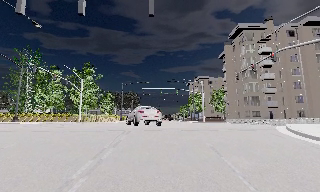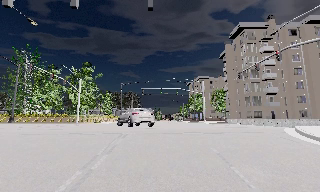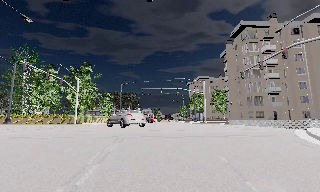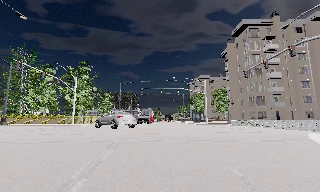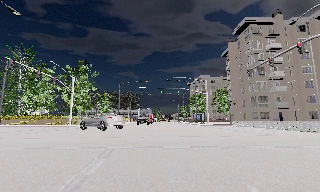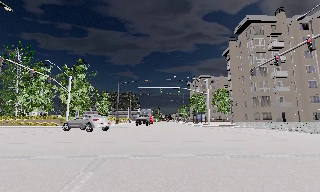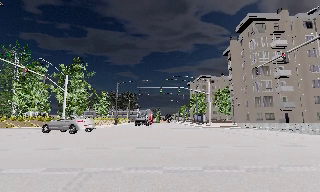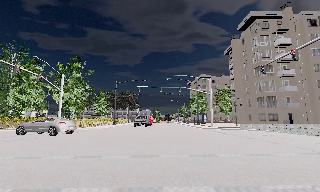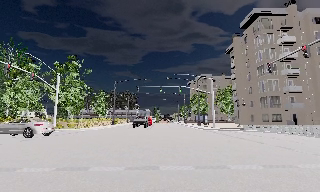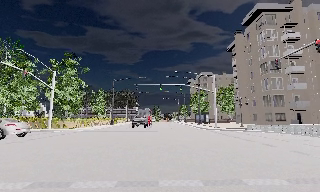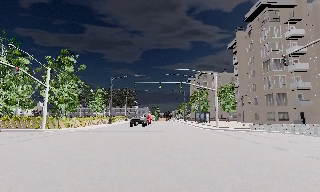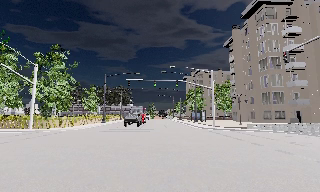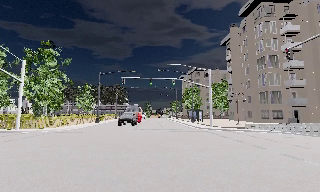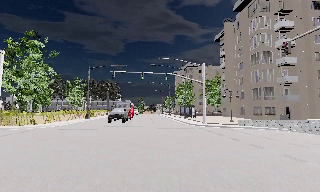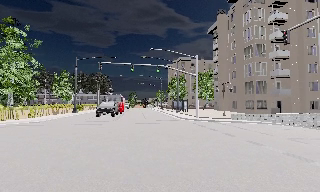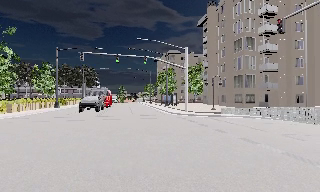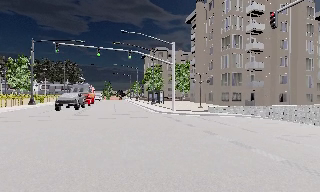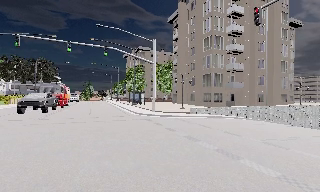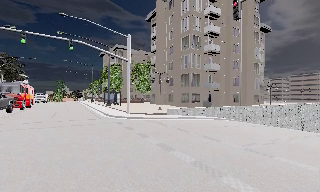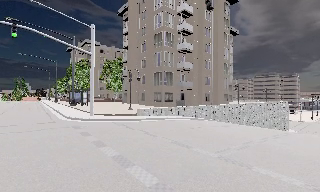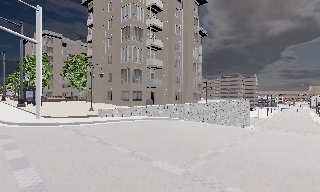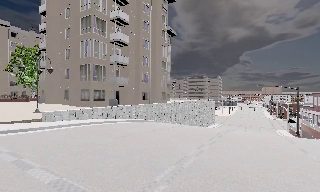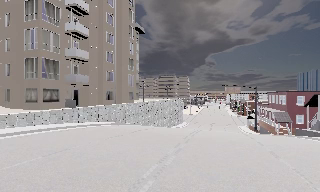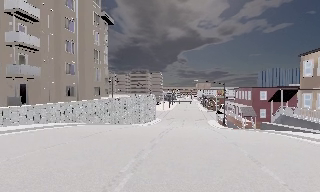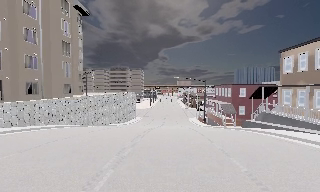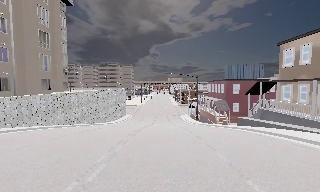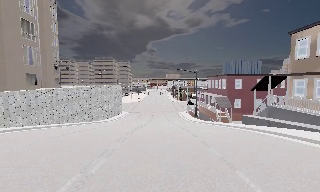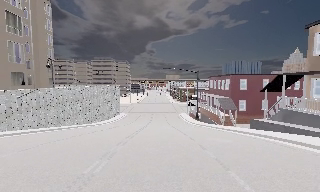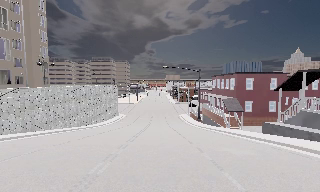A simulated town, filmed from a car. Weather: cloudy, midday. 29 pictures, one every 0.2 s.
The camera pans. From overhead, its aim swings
clockwise.
The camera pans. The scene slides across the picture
to the left.
0.0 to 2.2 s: The camera travels forward, about 9 m, so what stands in front looms larger.
2.2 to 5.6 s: The camera swings to its right by about 90 degrees, and the scene slides to the left. It travels forward, about 25 m. It gains speed. Its aim tips downward by about 10 degrees, and the scene shifts upward.
The film runs forward here.
